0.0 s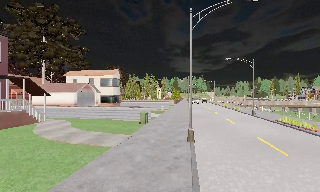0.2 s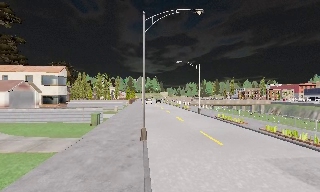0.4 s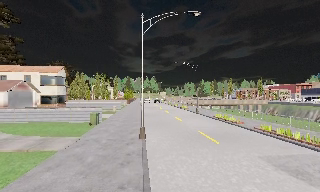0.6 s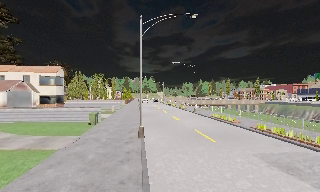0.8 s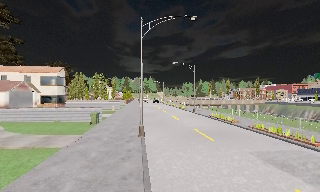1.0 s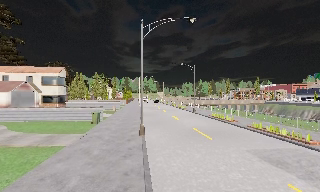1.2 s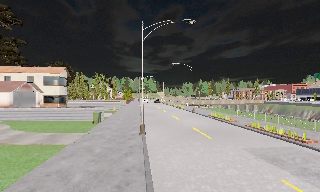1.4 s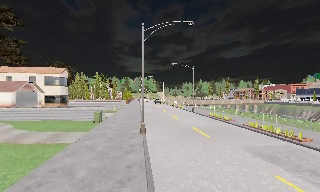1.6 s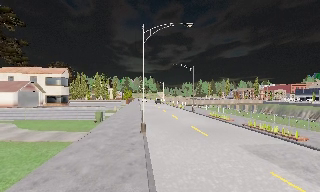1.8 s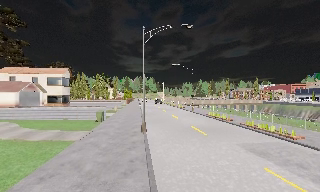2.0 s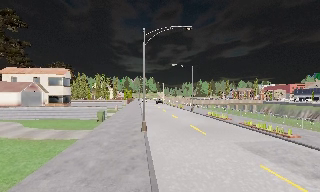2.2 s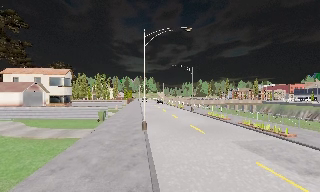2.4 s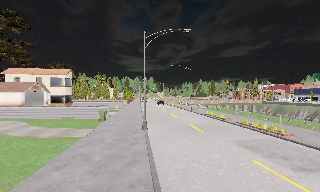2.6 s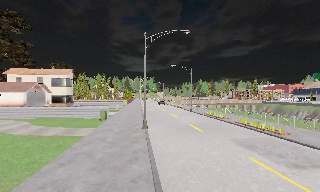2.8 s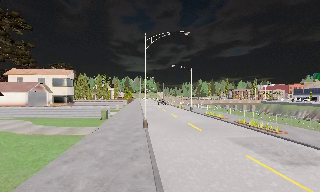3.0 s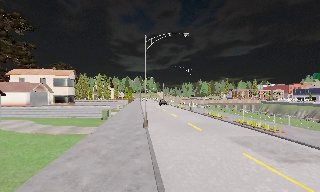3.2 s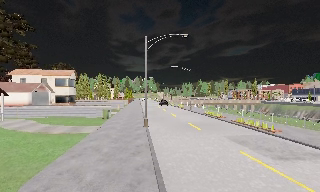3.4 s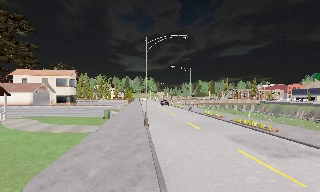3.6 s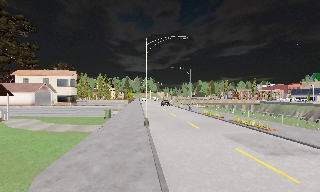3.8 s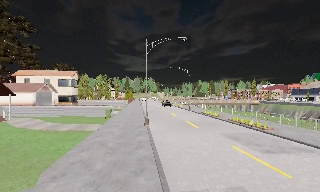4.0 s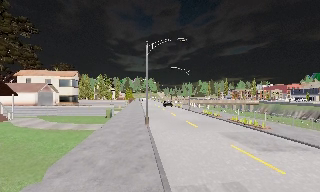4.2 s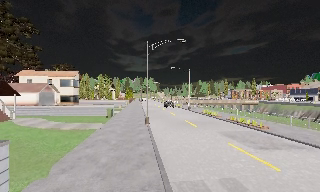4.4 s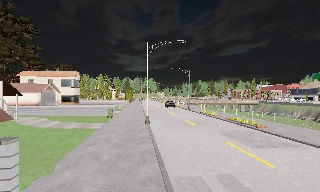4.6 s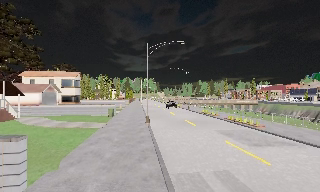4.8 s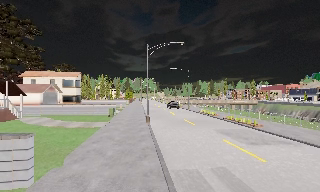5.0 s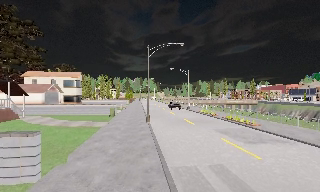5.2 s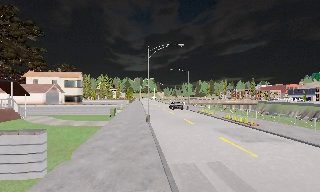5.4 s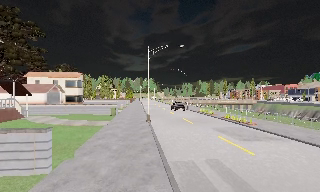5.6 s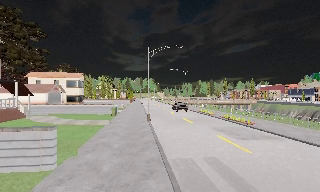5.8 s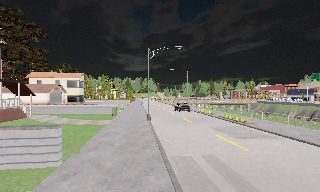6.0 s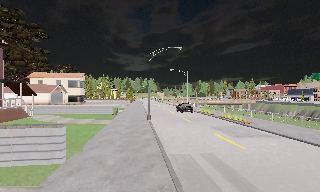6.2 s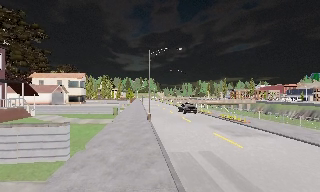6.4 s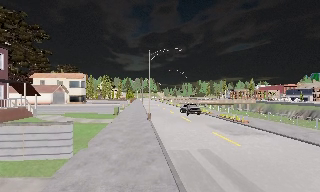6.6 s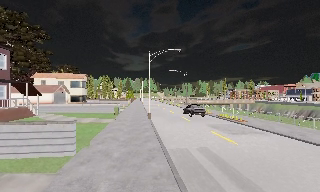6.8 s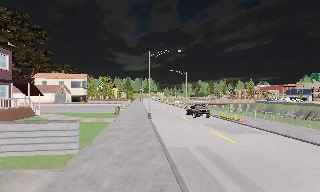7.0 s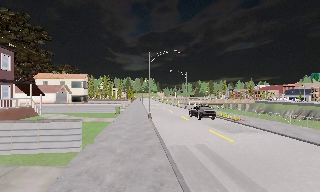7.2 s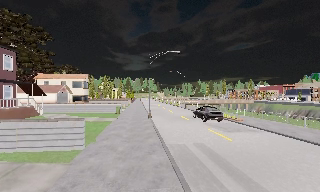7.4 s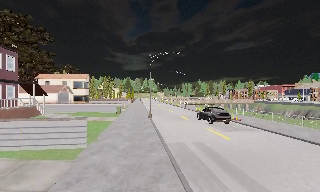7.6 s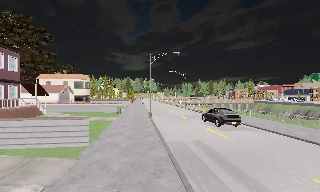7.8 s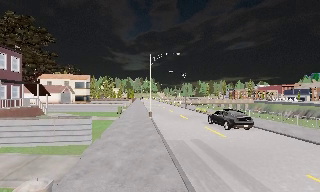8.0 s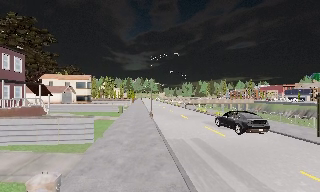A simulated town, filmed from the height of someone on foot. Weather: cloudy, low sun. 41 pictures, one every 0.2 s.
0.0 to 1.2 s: The camera swings to its right by about 15 degrees, and the scene slides to the left. It travels backward, about 1.5 m, so what stands in front gets smaller.
1.2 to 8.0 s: The camera travels backward, about 9 m, so what stands in front gets smaller.
The film runs backward here.
